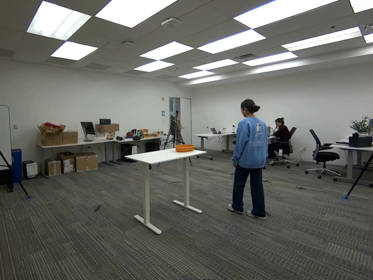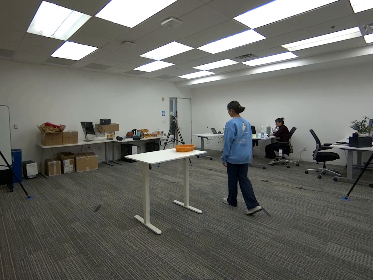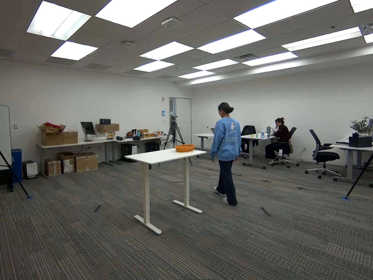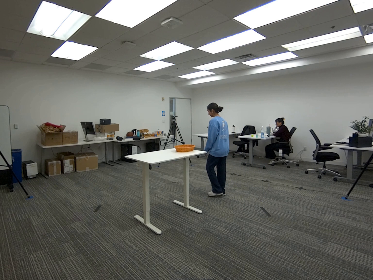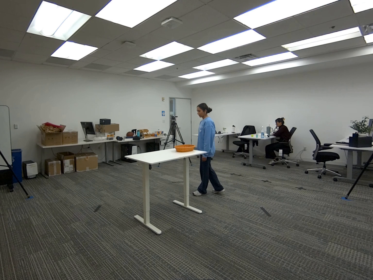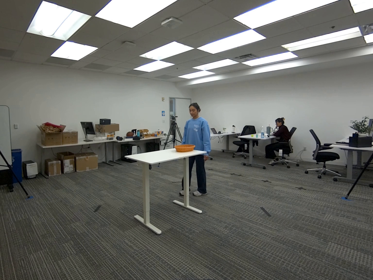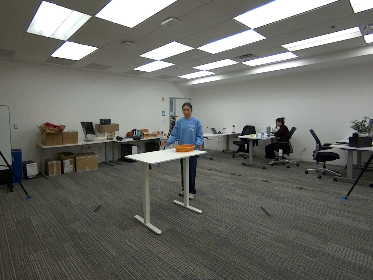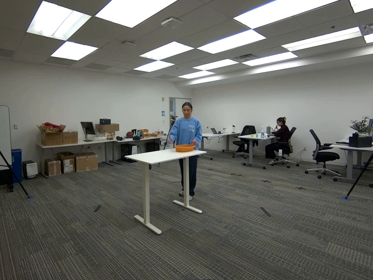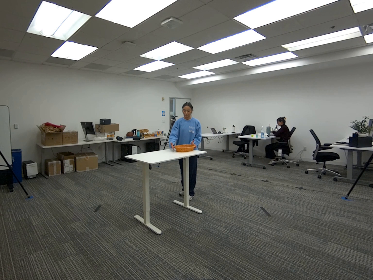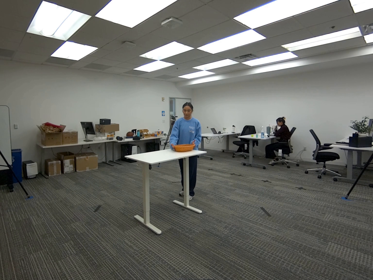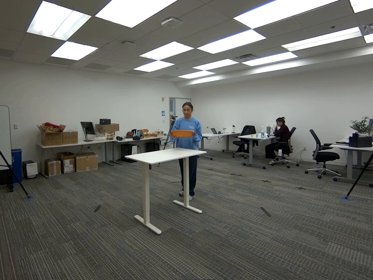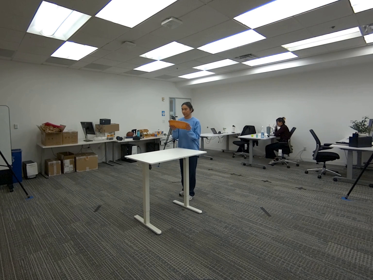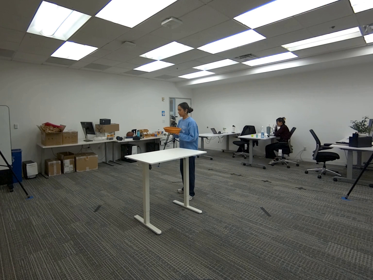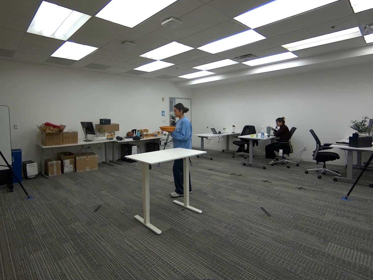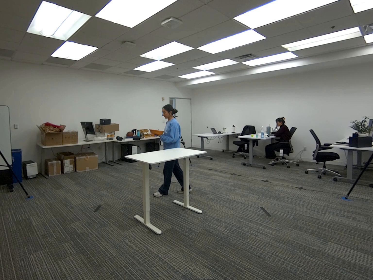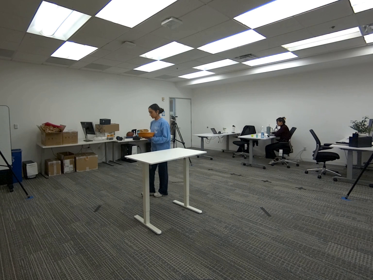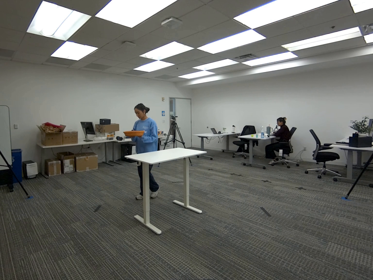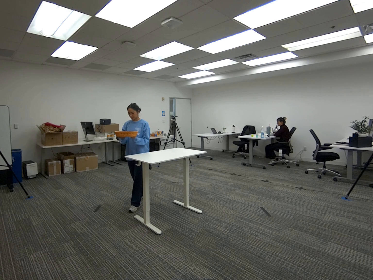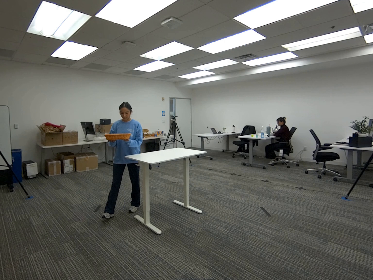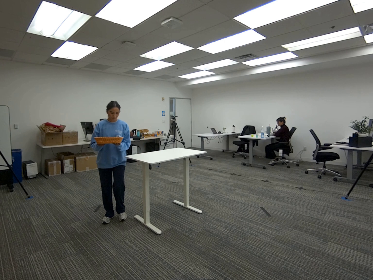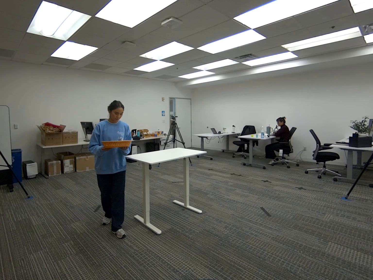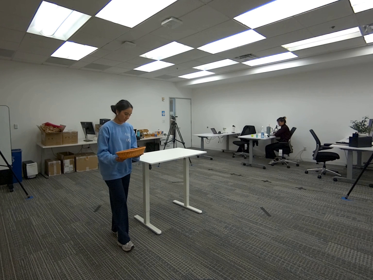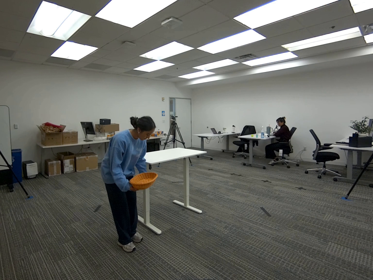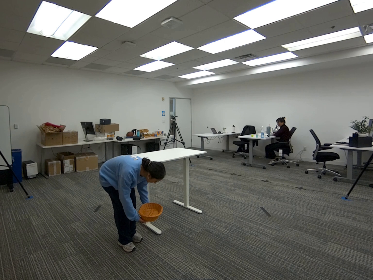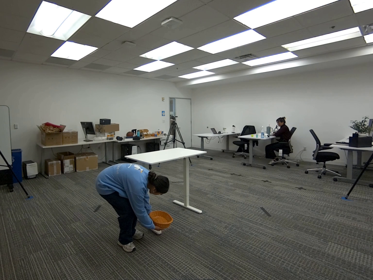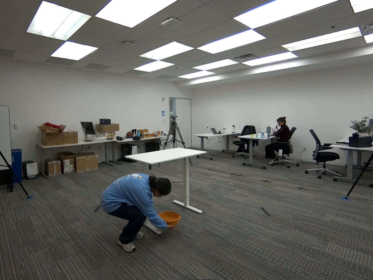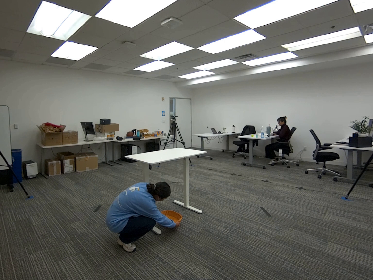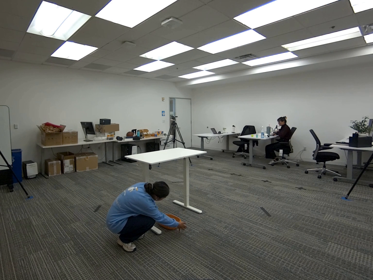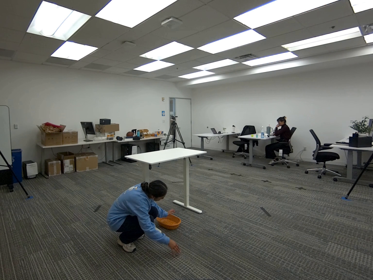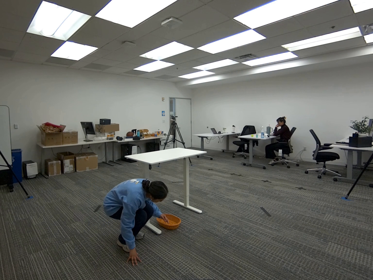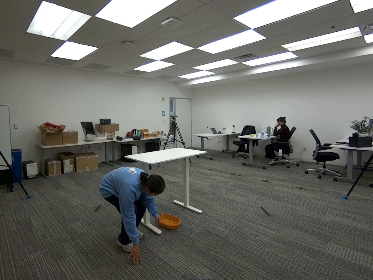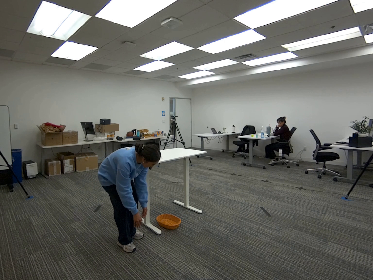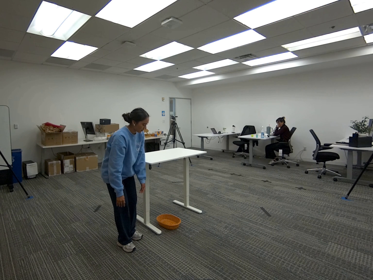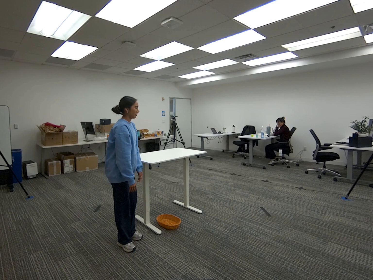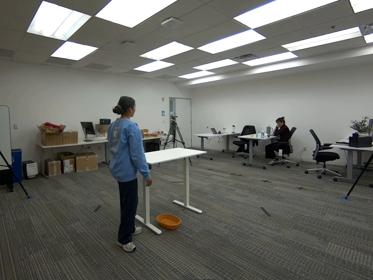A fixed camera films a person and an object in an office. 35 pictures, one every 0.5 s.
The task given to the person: Walk to the woven basket on the white desk, pick up the basket with your both hands and place the basket on the ground.
